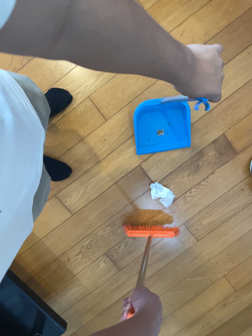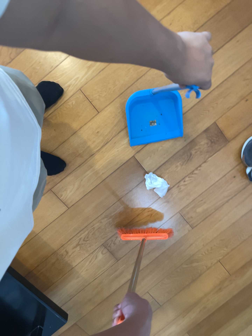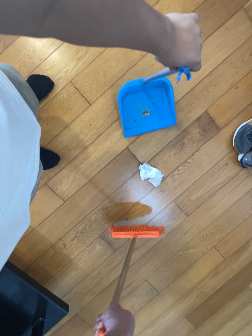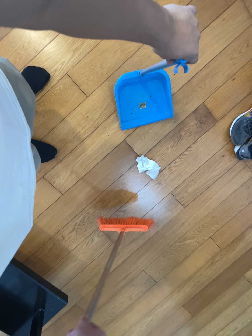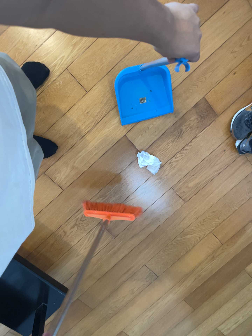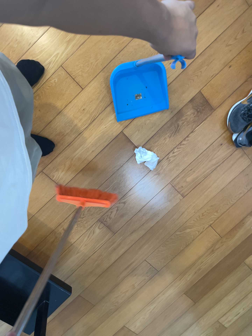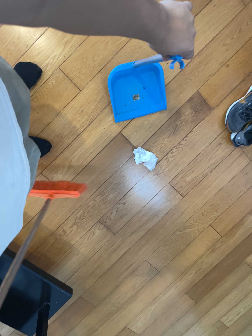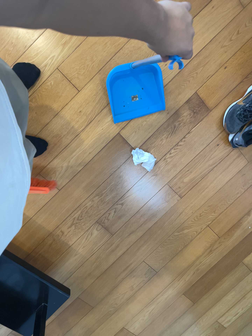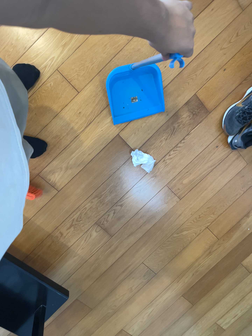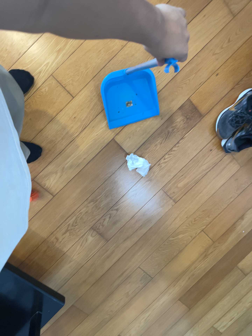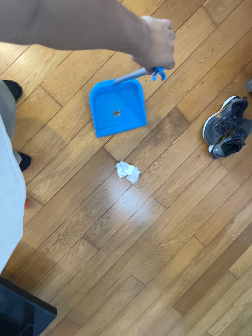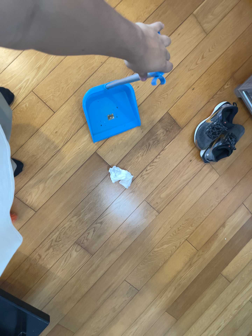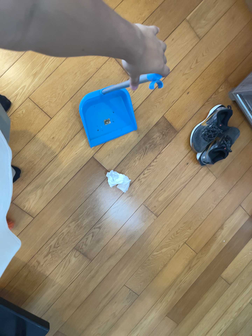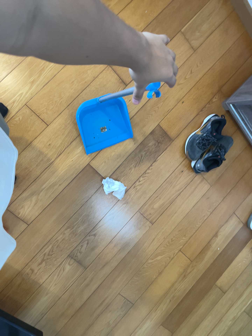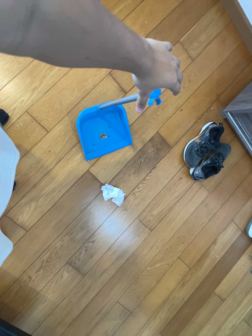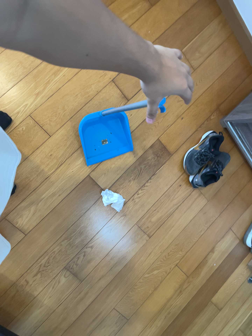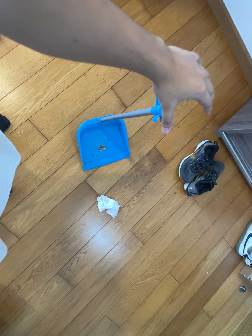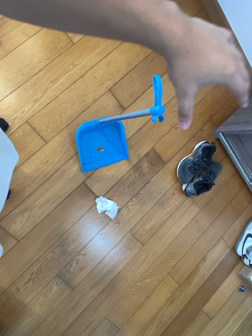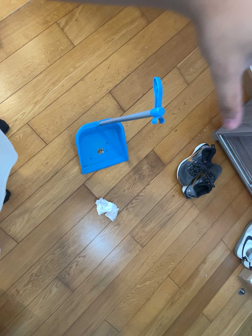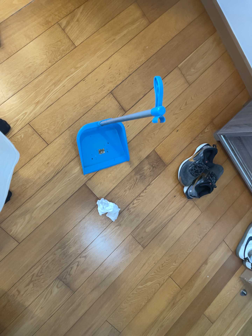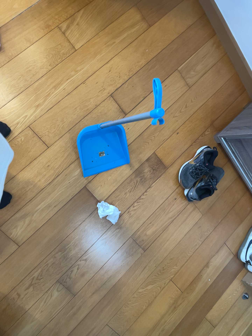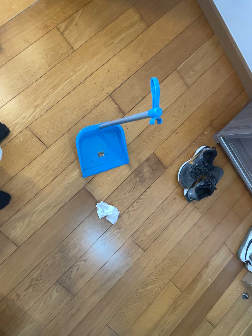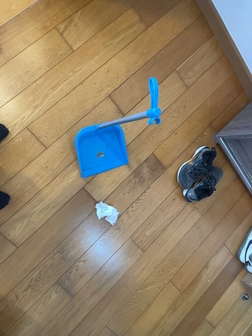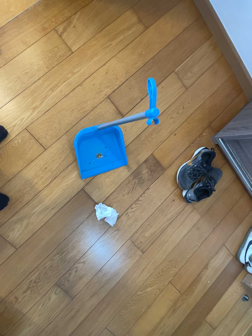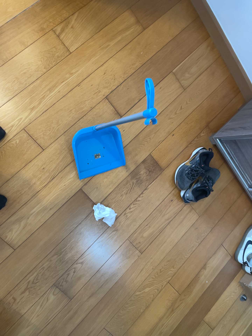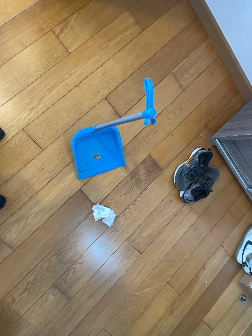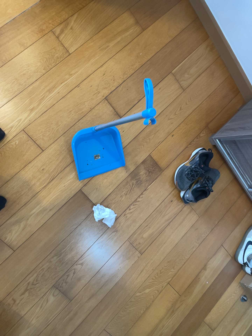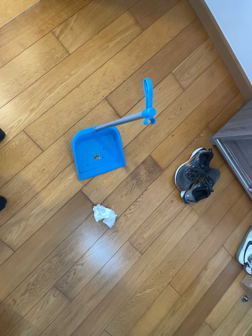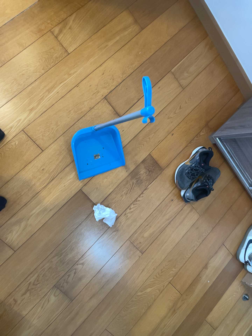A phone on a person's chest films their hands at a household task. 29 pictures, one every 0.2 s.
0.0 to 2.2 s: The camera travels backward, about 5 cm, so what stands in front gets smaller. It rolls about its line of sight by about 10 degrees, and the scene rotates counterclockwise.
2.2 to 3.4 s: The camera's aim tips toward the top of its view by about 10 degrees, and the scene shifts downward.
3.4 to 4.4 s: The camera shifts only a little, or ends up much as it began.
4.4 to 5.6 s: The camera keeps its place and its aim.
The film runs backward here.
